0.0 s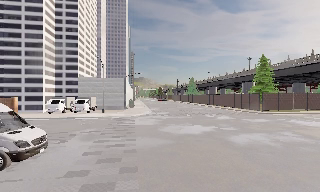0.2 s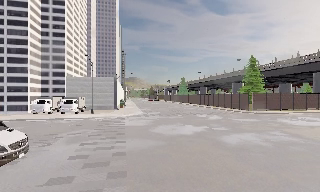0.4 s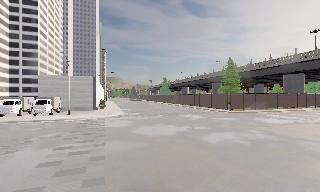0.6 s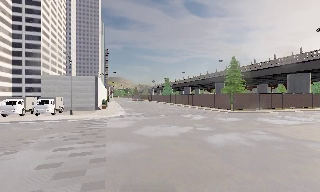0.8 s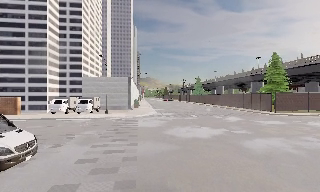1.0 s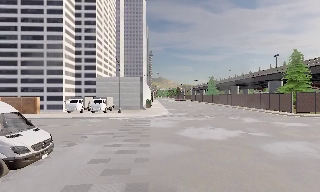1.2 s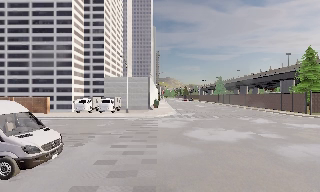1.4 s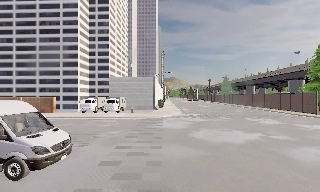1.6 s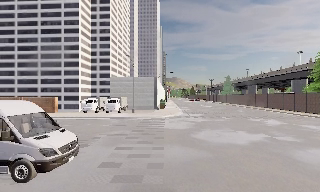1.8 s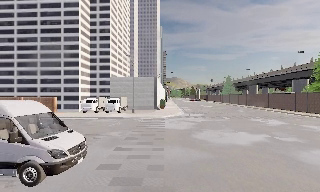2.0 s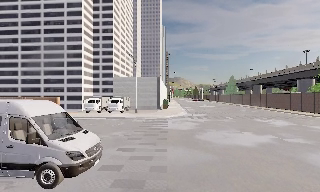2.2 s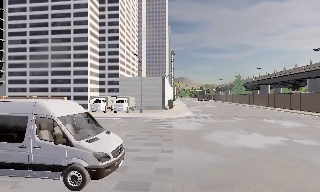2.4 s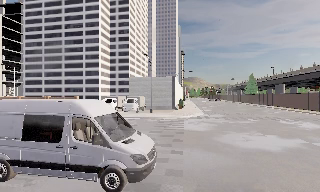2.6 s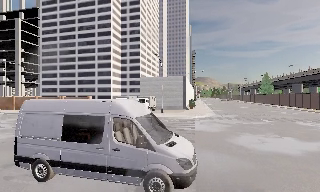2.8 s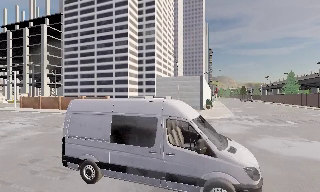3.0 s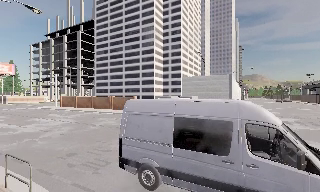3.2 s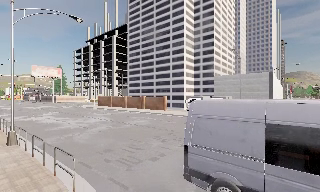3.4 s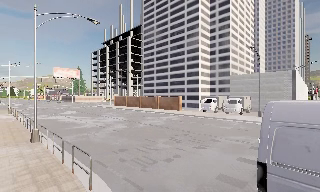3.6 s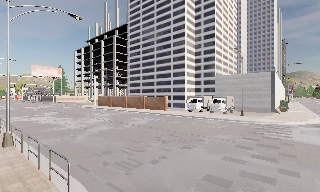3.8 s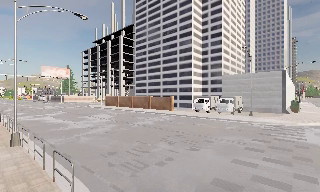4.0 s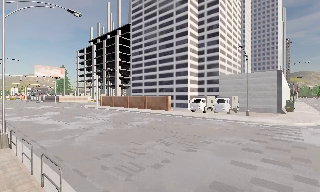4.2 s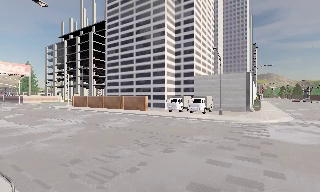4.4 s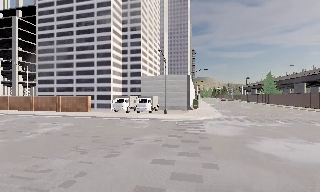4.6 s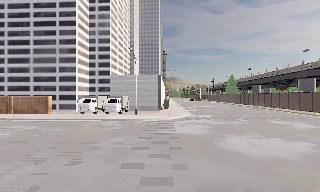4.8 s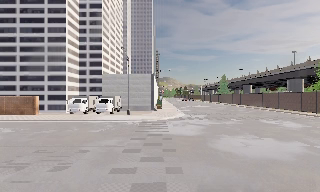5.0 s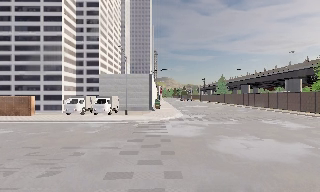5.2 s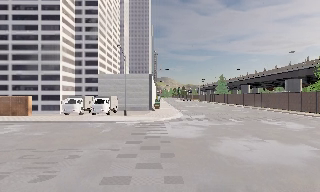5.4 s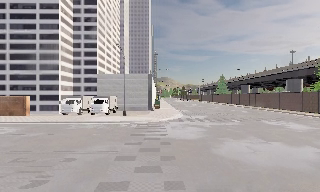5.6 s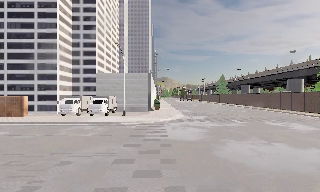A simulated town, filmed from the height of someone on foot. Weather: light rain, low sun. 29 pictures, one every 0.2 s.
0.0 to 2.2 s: The camera pans to its left, which is counterclockwise from overhead, by about 15 degrees. It travels forward, about 2.5 m, so what stands in front looms larger.
2.2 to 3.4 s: The camera swings to its left by about 40 degrees, and the scene slides to the right. It travels forward, about 0.5 m.
3.4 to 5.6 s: The camera pans to its right, which is clockwise from overhead, by about 45 degrees. It travels forward, about 3 m.
The film runs forward here.
